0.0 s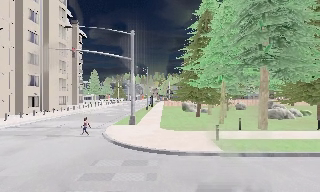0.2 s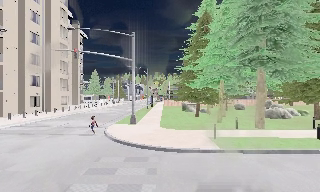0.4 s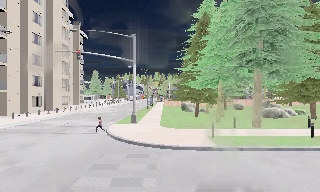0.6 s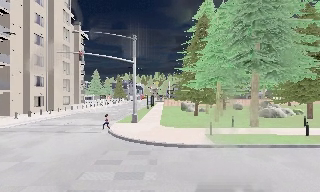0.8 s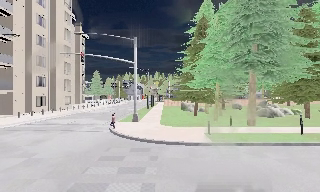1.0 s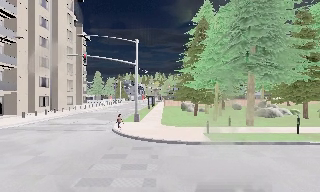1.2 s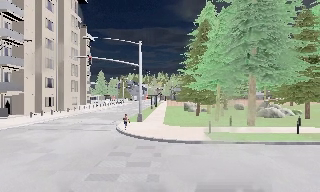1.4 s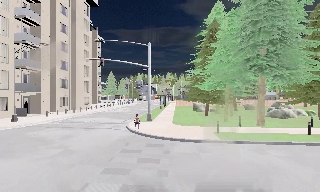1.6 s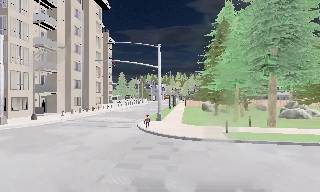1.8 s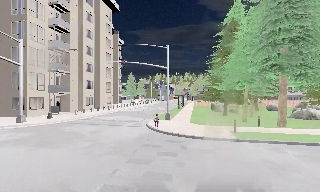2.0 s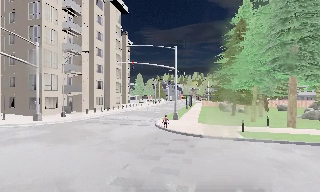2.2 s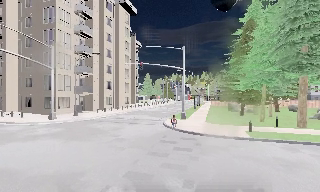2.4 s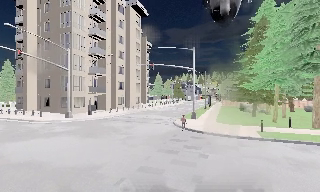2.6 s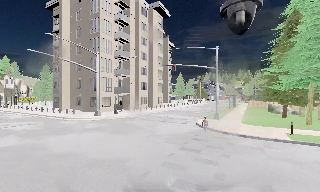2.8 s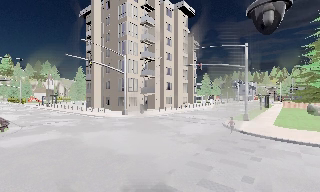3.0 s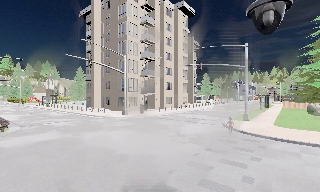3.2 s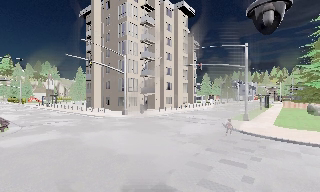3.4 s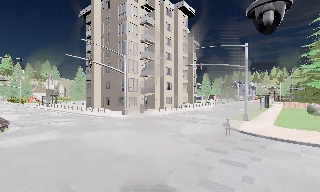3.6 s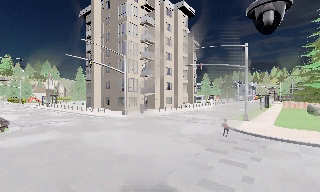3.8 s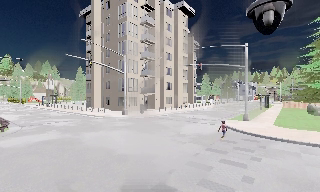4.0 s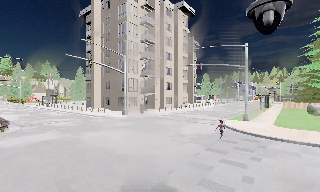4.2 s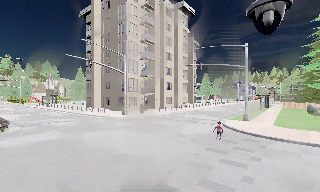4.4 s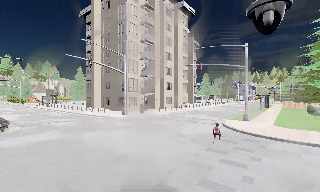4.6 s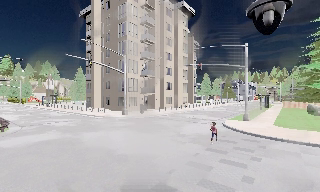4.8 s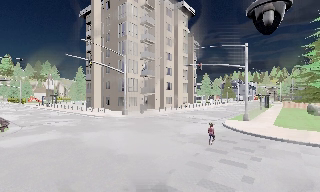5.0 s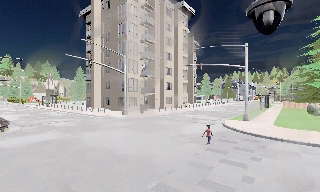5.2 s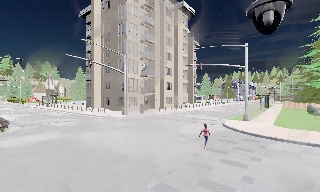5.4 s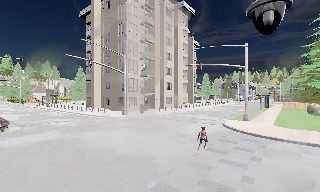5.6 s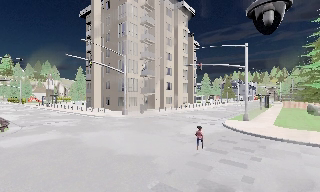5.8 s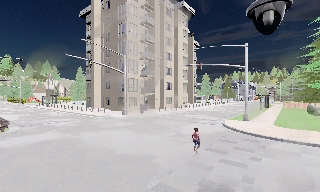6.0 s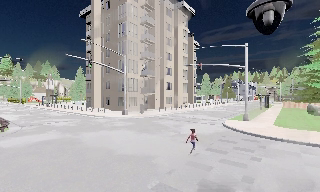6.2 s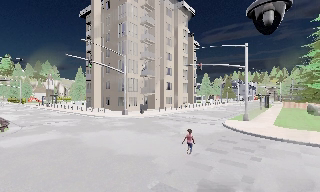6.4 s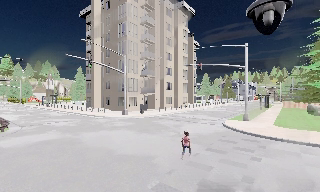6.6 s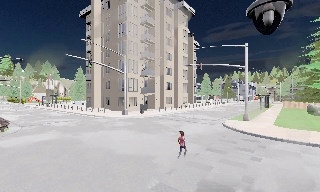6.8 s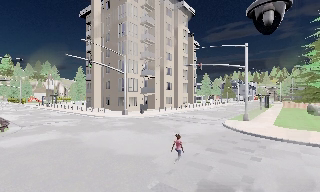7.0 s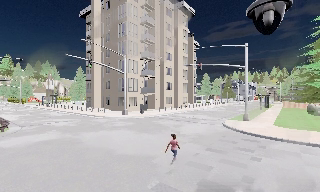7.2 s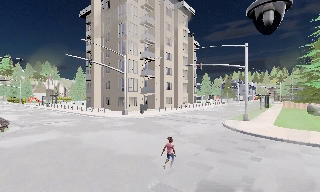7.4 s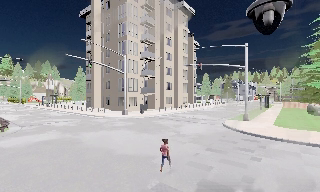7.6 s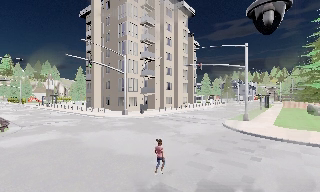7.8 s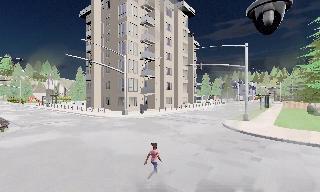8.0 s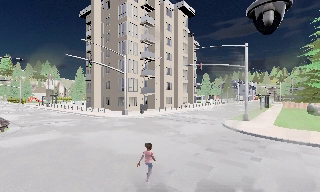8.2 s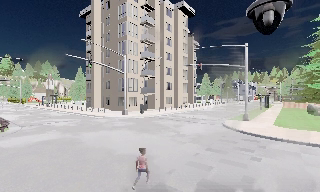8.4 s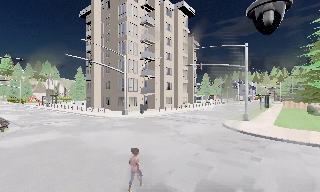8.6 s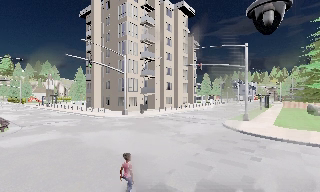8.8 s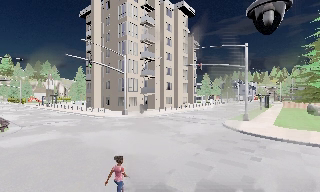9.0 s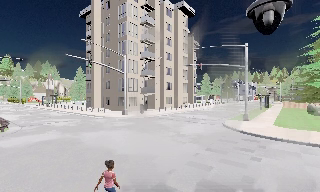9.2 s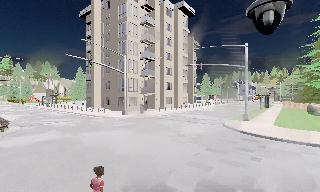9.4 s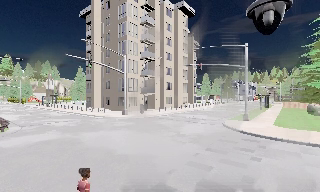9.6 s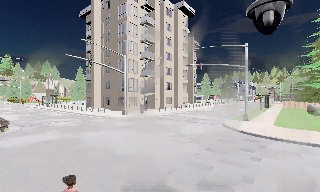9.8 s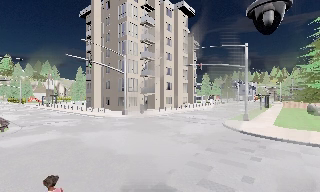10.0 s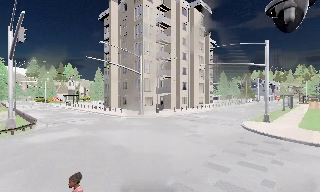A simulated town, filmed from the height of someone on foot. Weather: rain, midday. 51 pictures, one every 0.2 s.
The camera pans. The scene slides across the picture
to the right.
The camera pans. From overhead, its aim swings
counterclockwise.
0.0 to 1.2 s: The camera travels backward, about 2 m, so what stands in front gets smaller.
1.2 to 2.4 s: The camera swings to its left by about 20 degrees, and the scene slides to the right. It travels backward, about 2 m, so what stands in front gets smaller.
2.4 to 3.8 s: The camera pans to its left, which is counterclockwise from overhead, by about 15 degrees. It travels backward, about 0.5 m, so what stands in front gets smaller. It loses speed.
3.8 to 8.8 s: The camera keeps its place and its aim.
8.8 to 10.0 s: The camera shifts only a little, or ends up much as it began.
The film runs backward here.
